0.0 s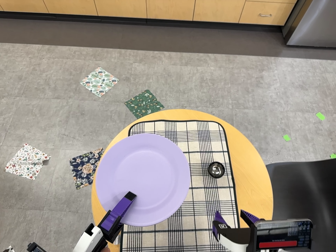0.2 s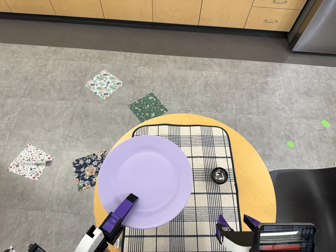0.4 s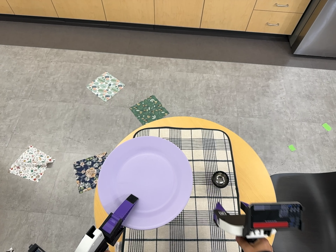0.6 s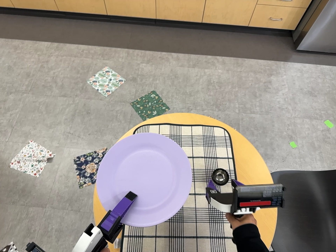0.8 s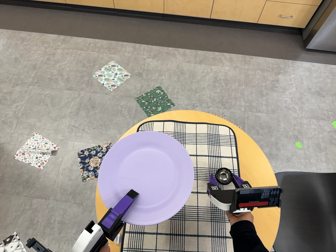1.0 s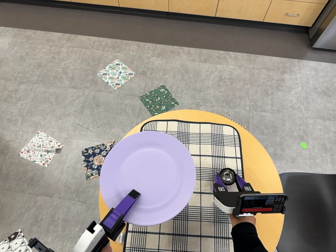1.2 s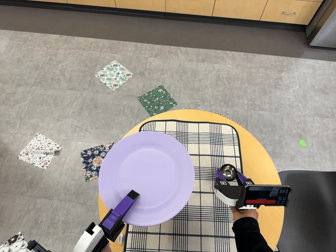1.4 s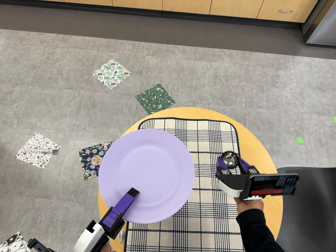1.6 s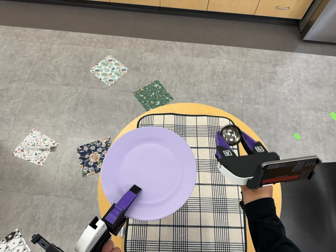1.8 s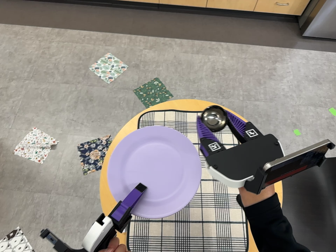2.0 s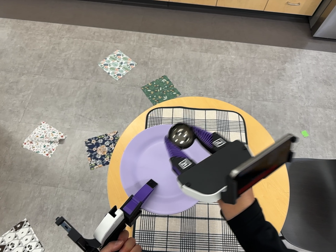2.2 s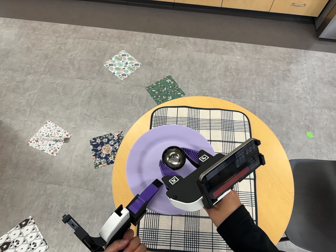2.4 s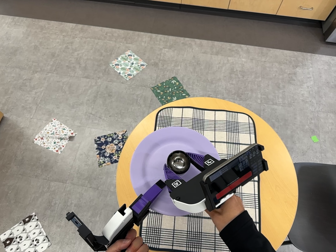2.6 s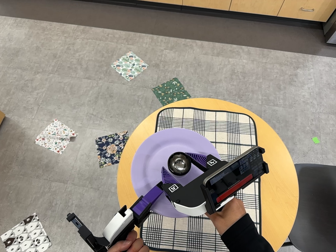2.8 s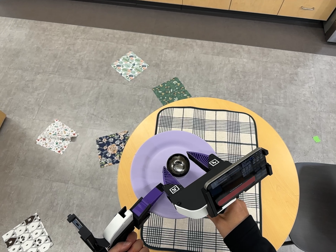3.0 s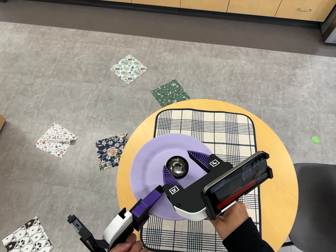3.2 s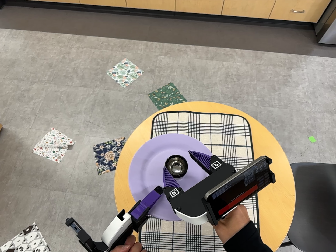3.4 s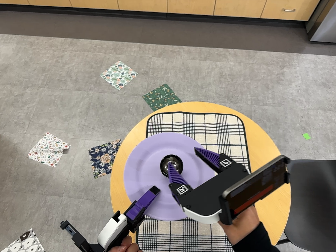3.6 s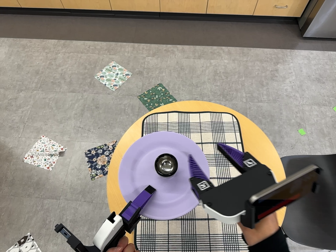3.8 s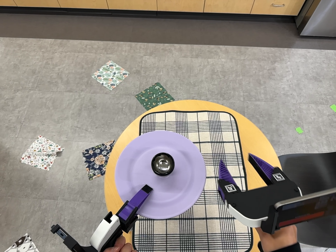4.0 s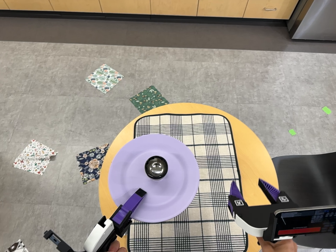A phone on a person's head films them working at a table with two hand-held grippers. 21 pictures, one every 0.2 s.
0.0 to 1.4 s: The camera shifts only a little, or ends up much as it began.
1.4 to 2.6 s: The camera travels toward the bottom of its view and to its left, about 7 cm, so close, fixed things drift upward.
2.6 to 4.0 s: The camera shifts only a little, or ends up much as it began.
The film runs backward here.
